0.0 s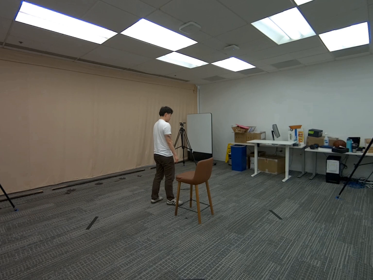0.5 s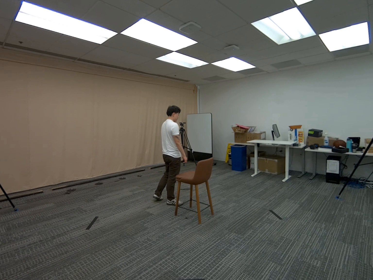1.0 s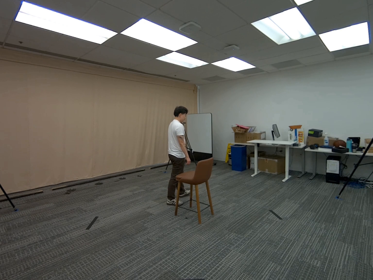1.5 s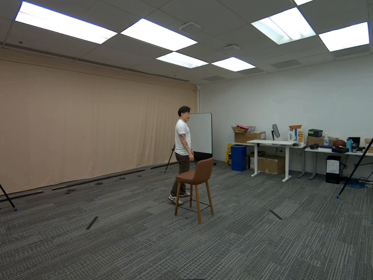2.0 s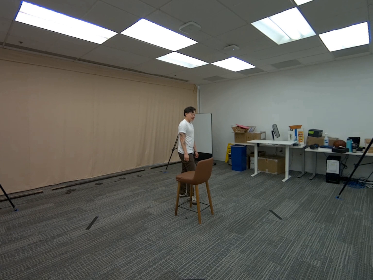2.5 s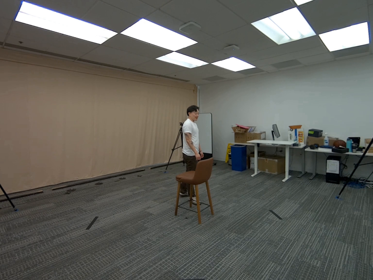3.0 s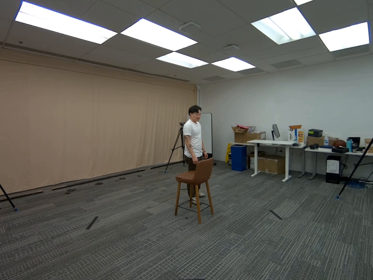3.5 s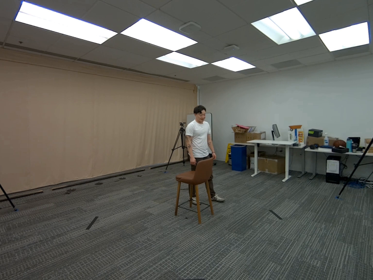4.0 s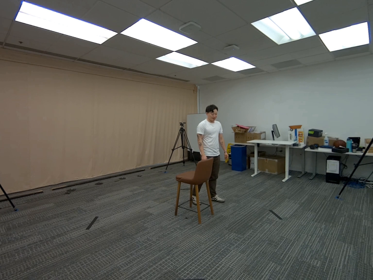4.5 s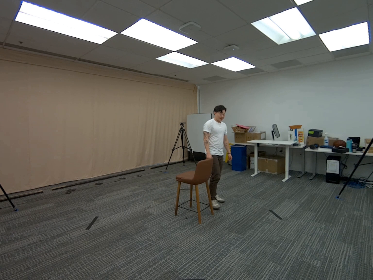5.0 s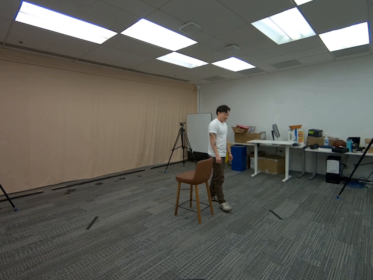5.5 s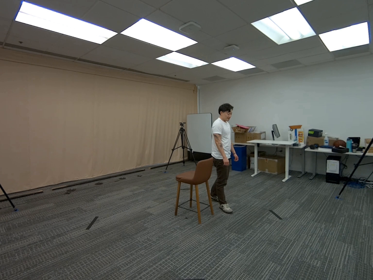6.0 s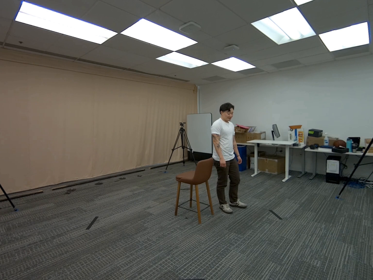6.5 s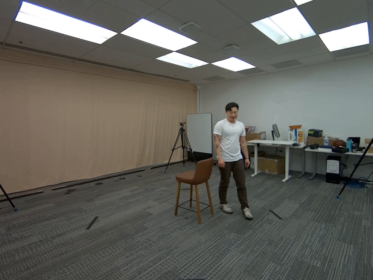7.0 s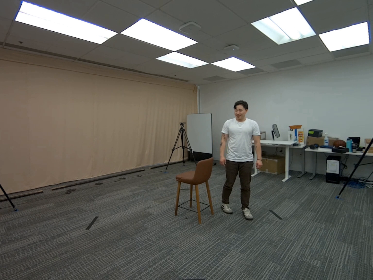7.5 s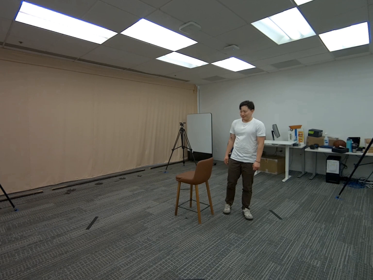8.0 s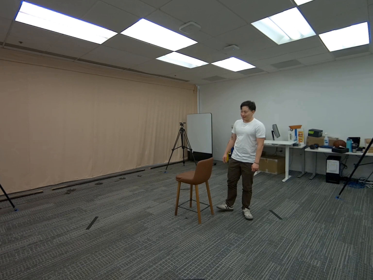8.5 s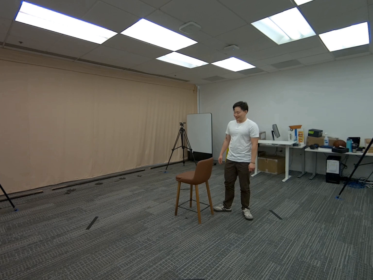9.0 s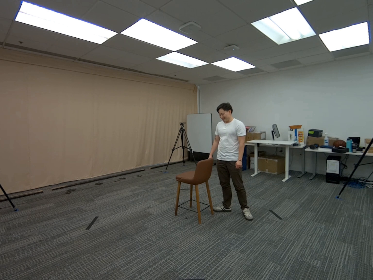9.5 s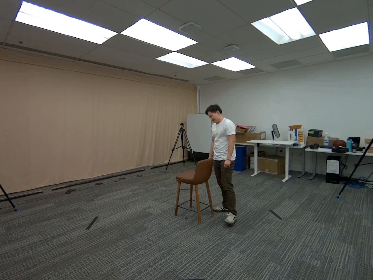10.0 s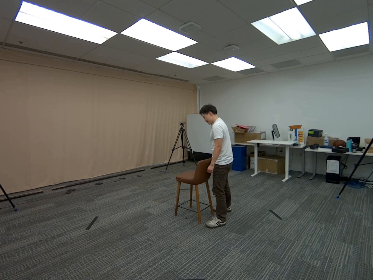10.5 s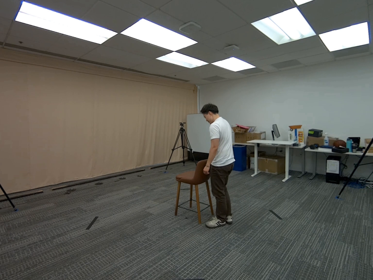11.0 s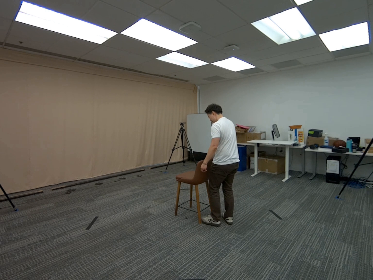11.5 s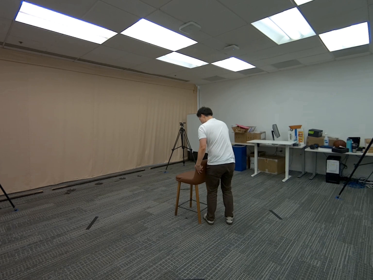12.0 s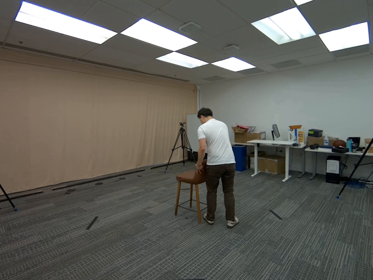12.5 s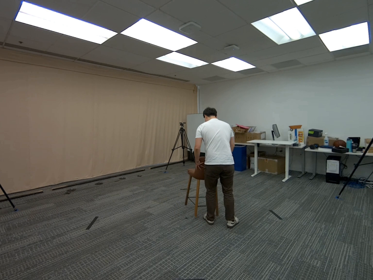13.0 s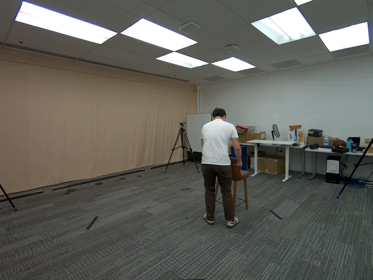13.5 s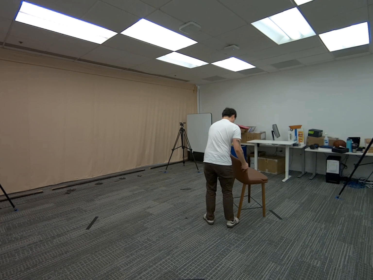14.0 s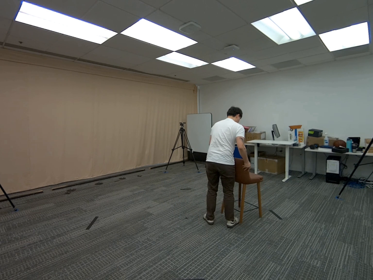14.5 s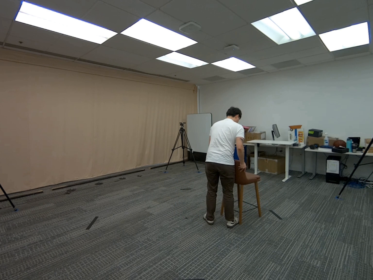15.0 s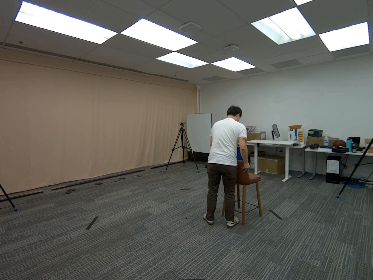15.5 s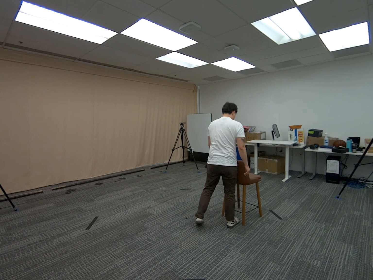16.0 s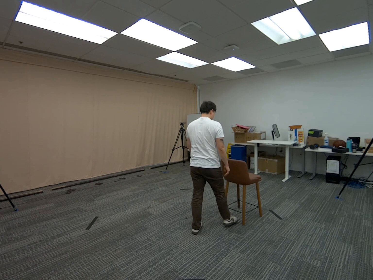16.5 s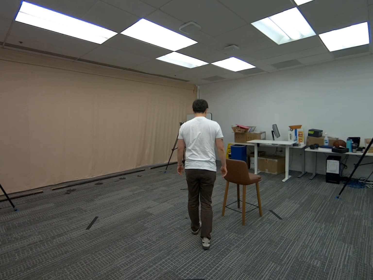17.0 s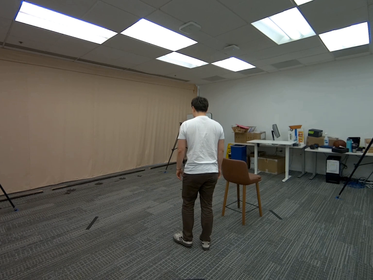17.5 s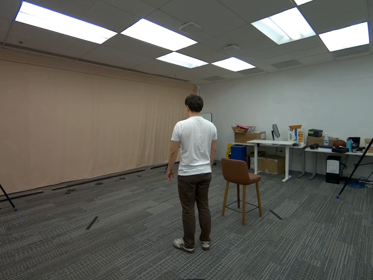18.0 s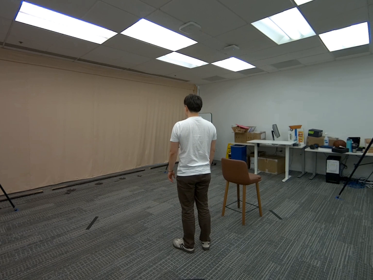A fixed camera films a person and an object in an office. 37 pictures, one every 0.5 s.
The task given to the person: Walk over to the tall bar stool and grasp the stool with both hands rotating the bar stool 90° and then placing the tall bar stool back on the ground.
